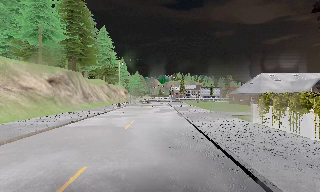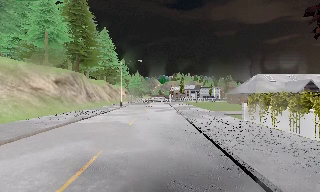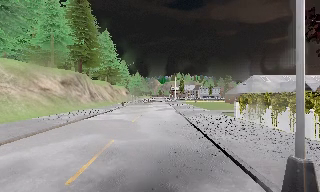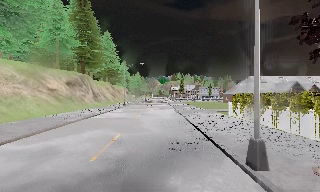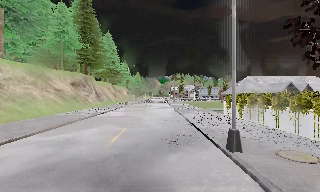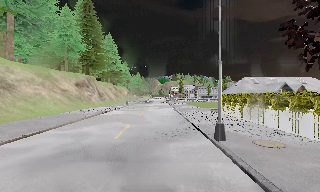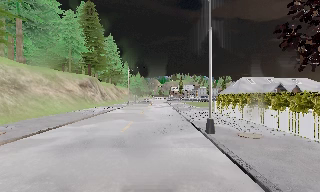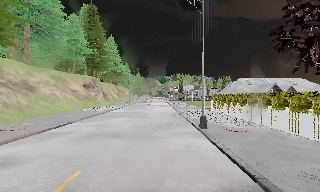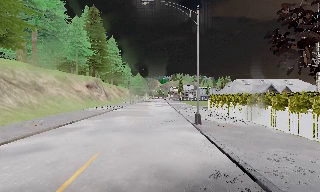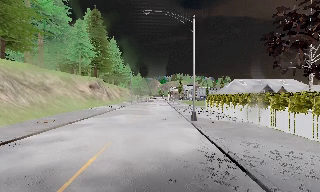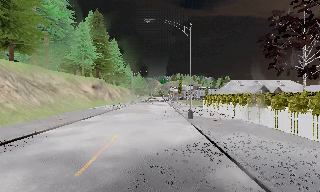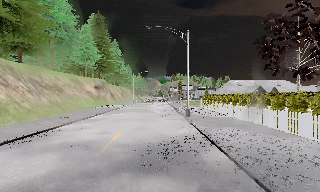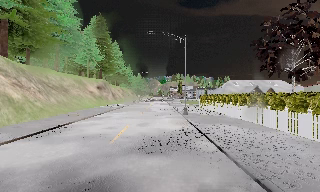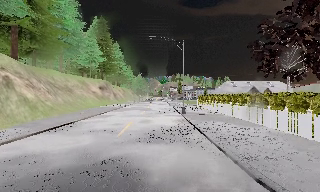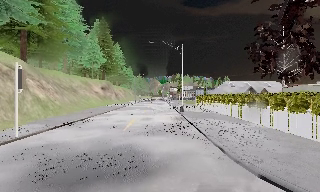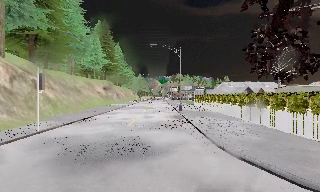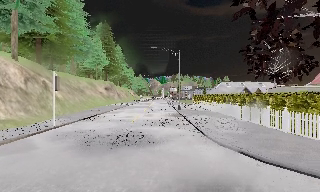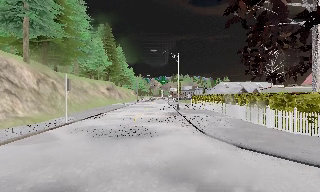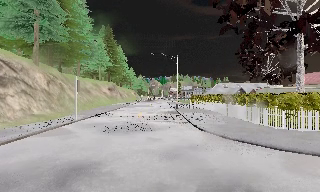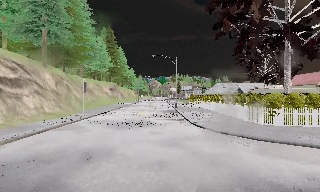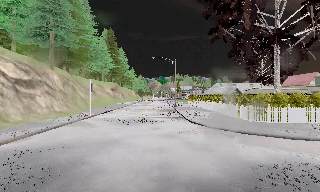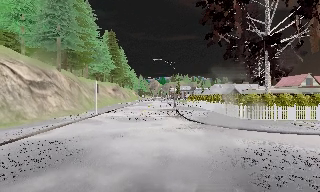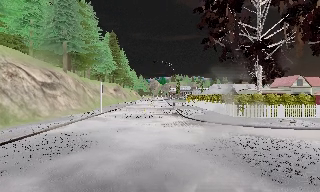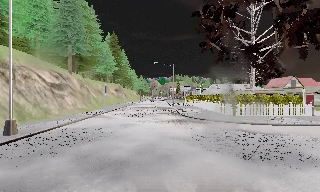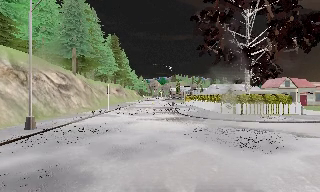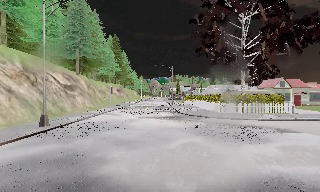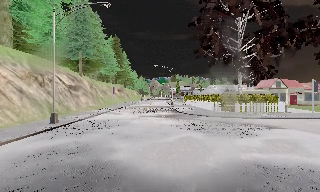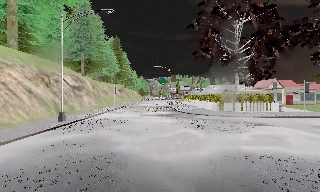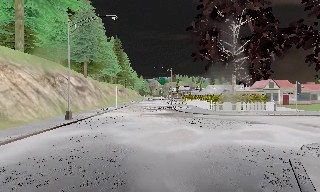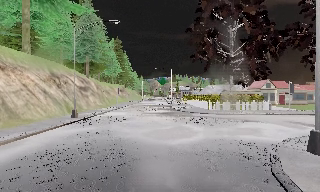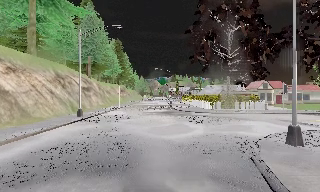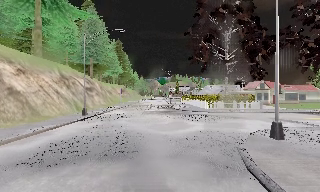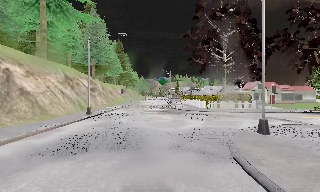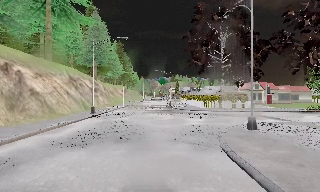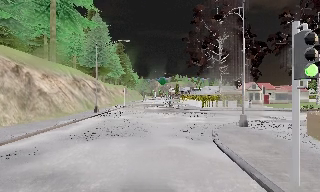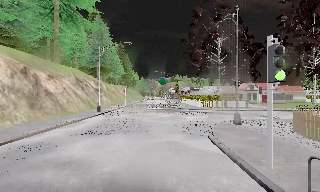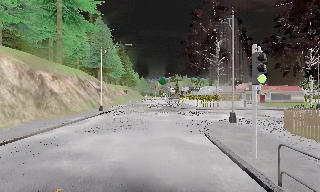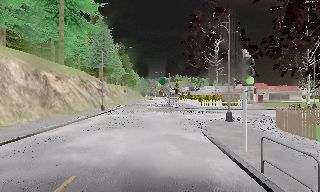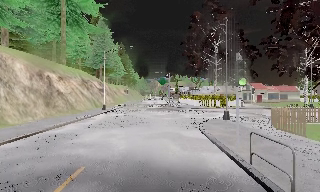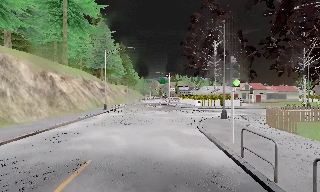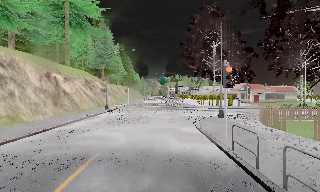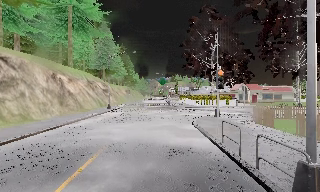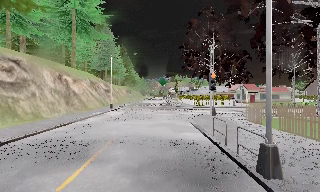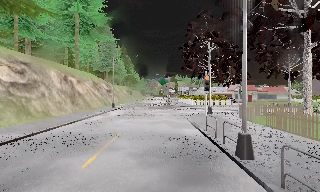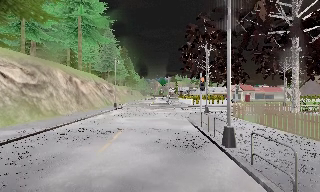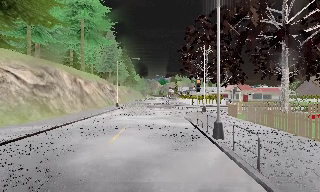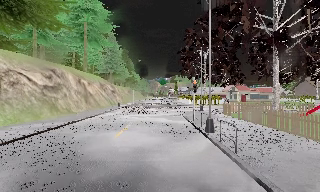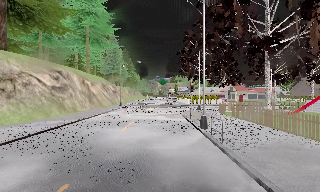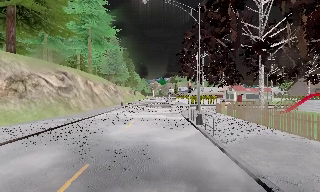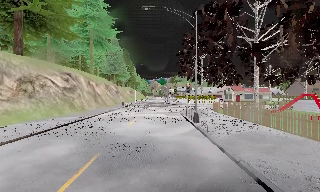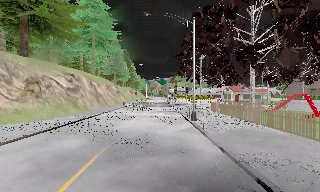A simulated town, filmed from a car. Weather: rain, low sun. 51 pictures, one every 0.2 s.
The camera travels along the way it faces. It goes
backward.
0.0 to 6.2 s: The camera travels backward, about 35 m, so what stands in front gets smaller.
6.2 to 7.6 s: The camera travels backward, about 5 m, so what stands in front gets smaller. It loses speed.
7.6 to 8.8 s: The camera travels backward, about 5 m, so what stands in front gets smaller. It gains speed.
8.8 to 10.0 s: The camera travels backward, about 6 m, so what stands in front gets smaller.
The film runs backward here.
